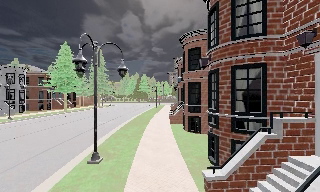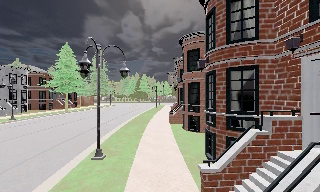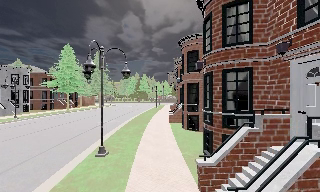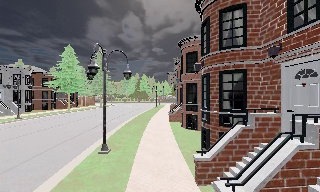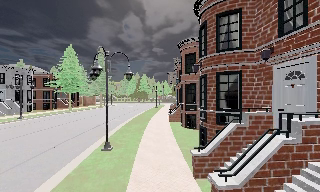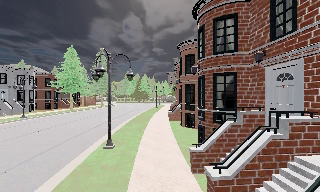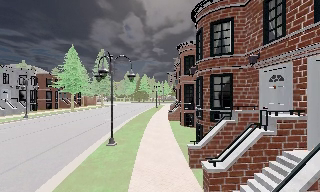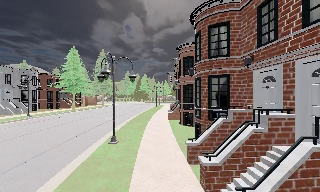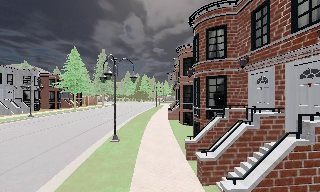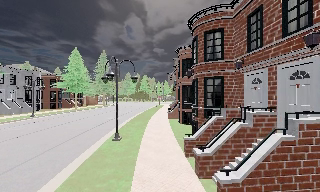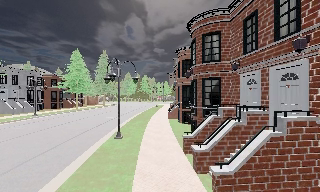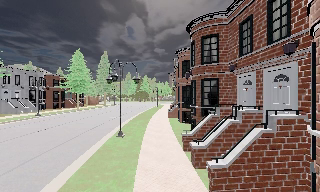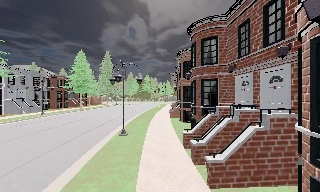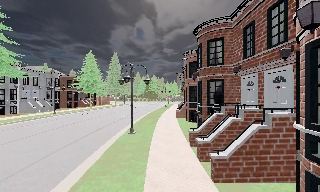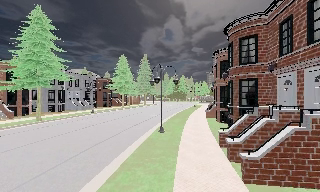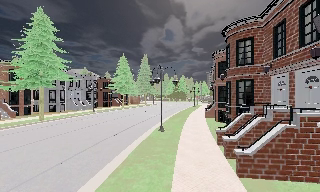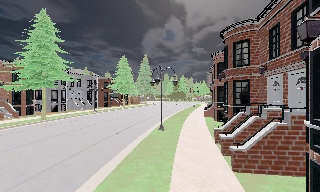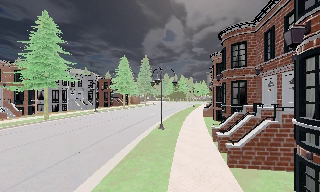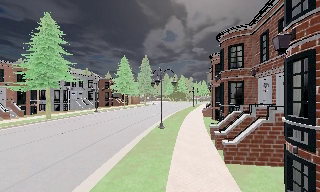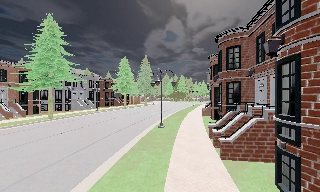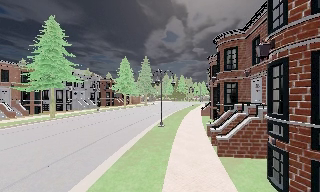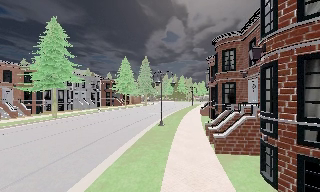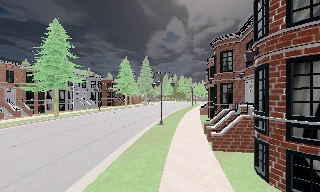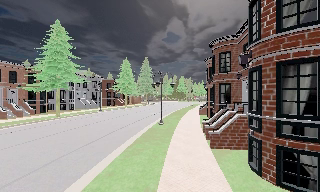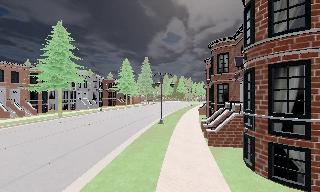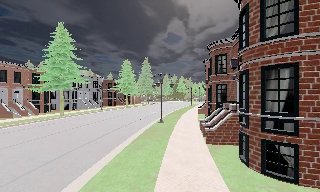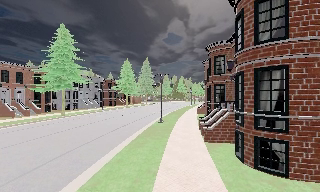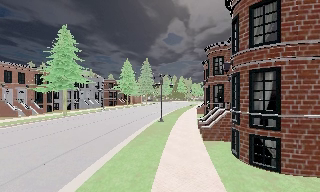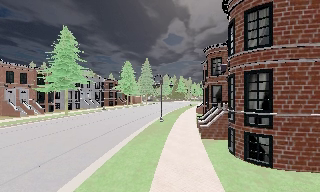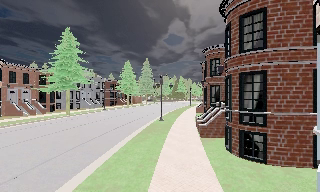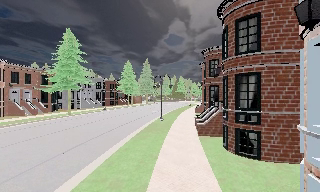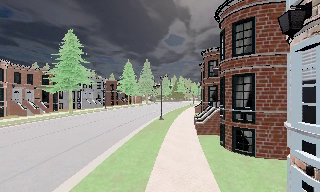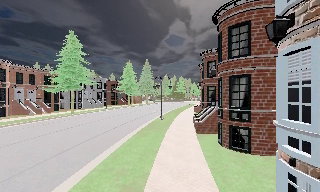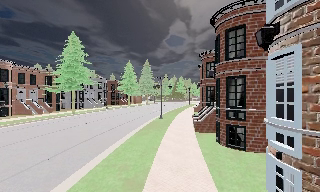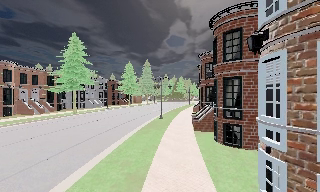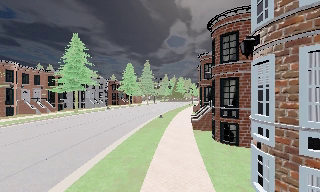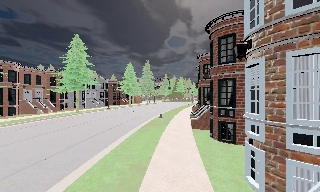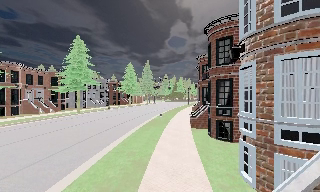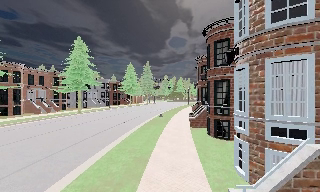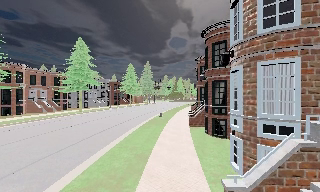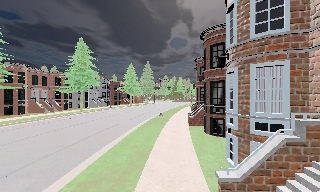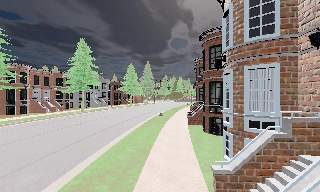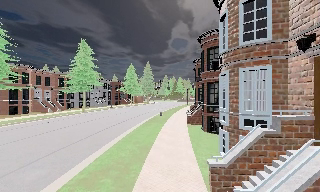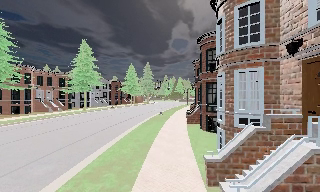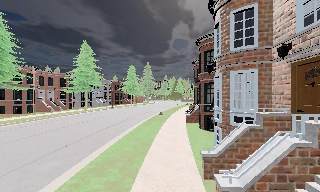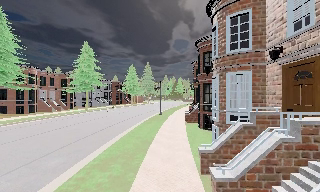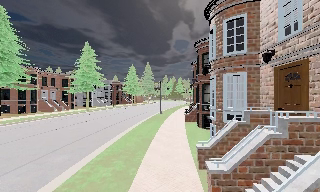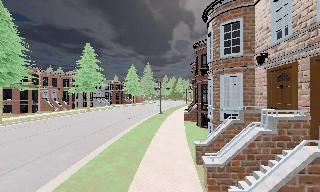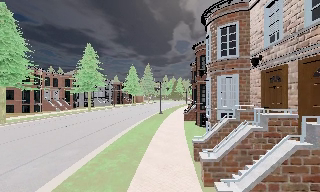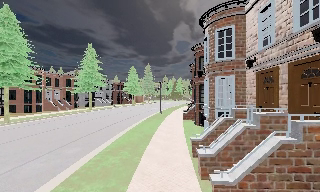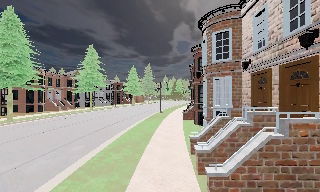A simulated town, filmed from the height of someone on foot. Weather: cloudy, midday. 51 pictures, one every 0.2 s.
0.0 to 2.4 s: The camera travels backward, about 4 m, so what stands in front gets smaller.
2.4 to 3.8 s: The camera swings to its left by about 15 degrees, and the scene slides to the right. It travels backward, about 2.5 m, so what stands in front gets smaller.
3.8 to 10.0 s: The camera travels backward, about 11 m, so what stands in front gets smaller.
The film runs backward here.
